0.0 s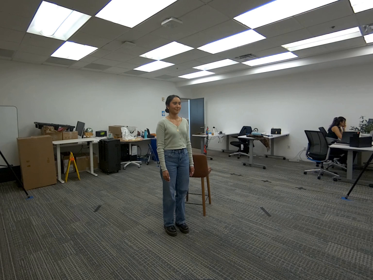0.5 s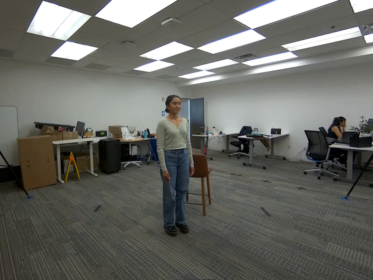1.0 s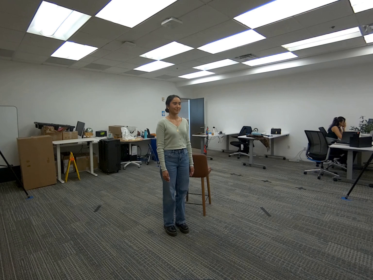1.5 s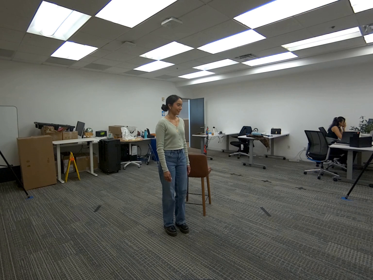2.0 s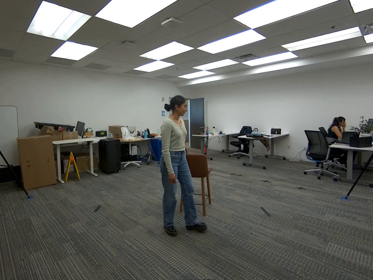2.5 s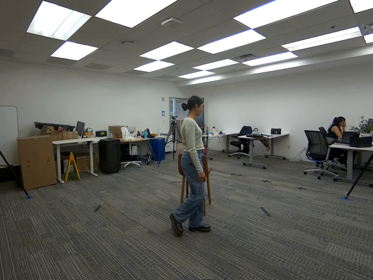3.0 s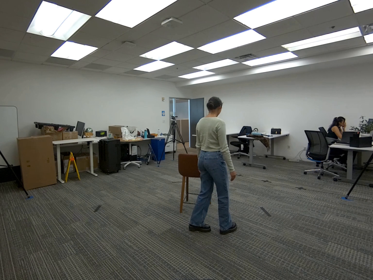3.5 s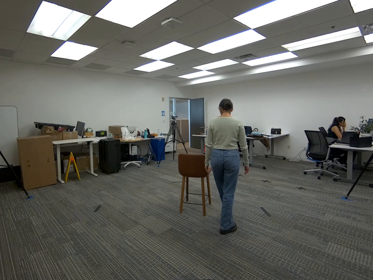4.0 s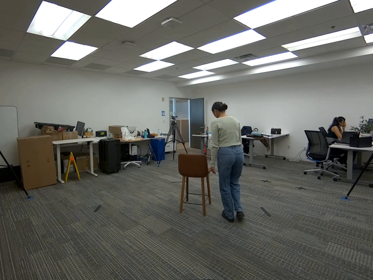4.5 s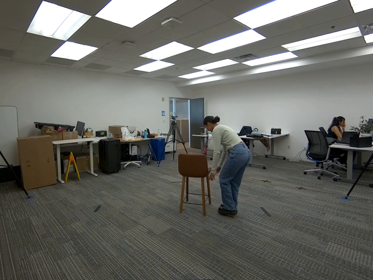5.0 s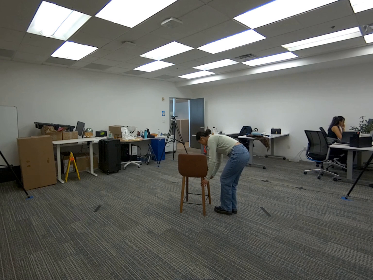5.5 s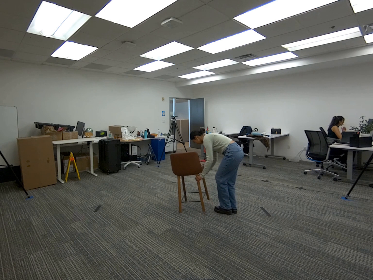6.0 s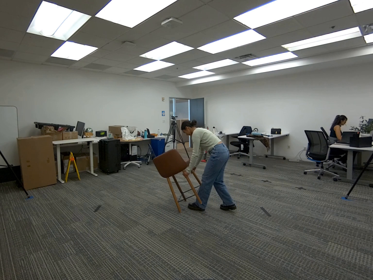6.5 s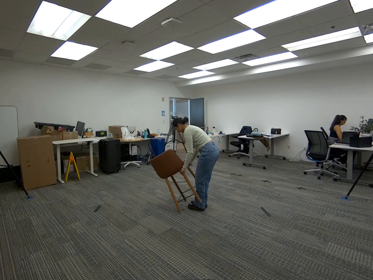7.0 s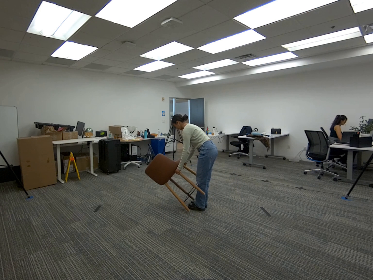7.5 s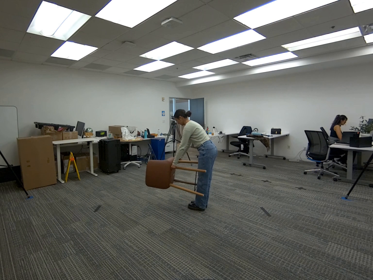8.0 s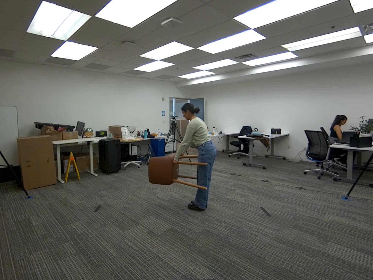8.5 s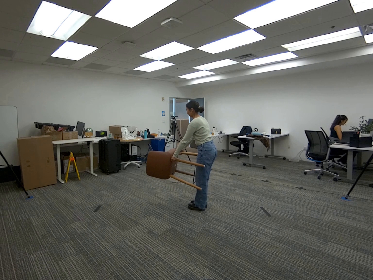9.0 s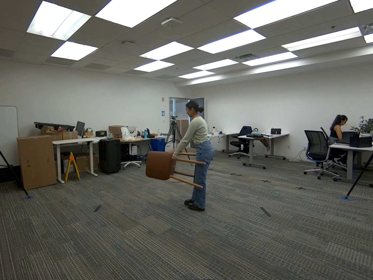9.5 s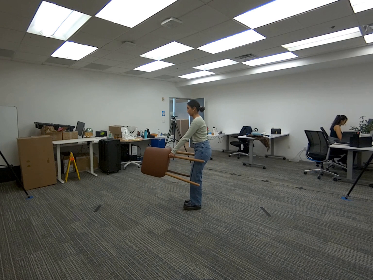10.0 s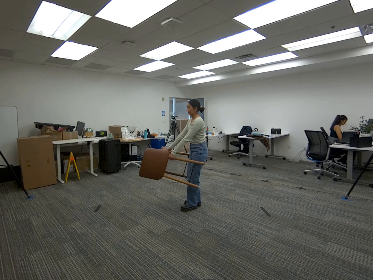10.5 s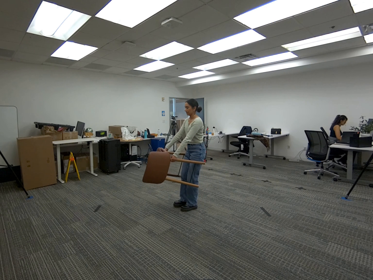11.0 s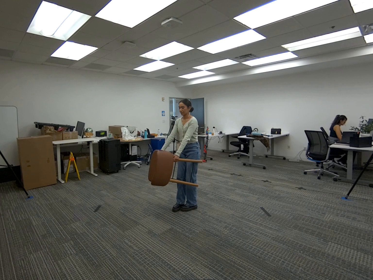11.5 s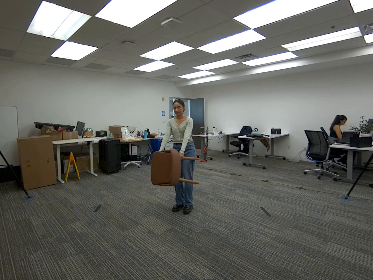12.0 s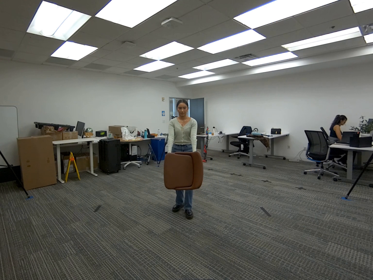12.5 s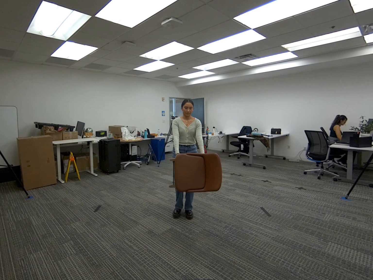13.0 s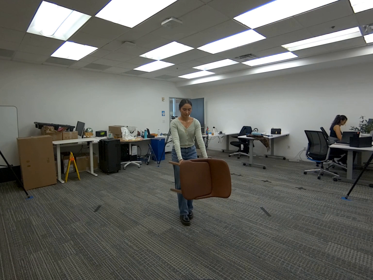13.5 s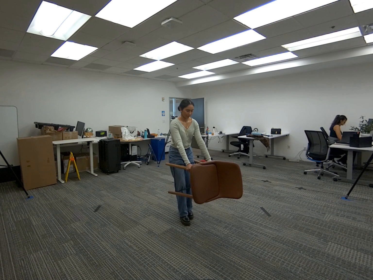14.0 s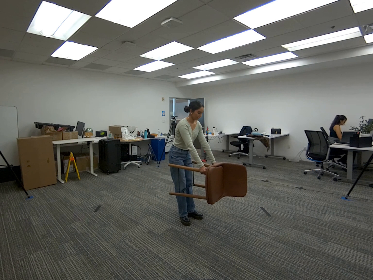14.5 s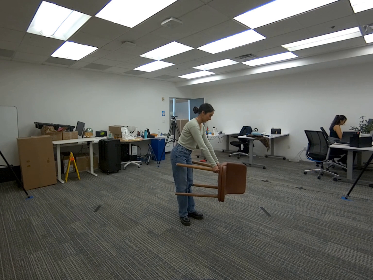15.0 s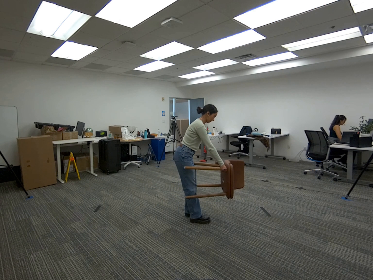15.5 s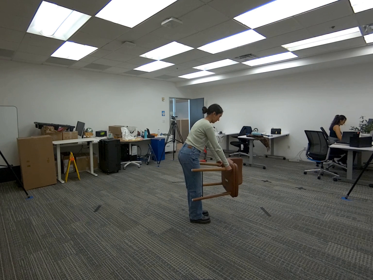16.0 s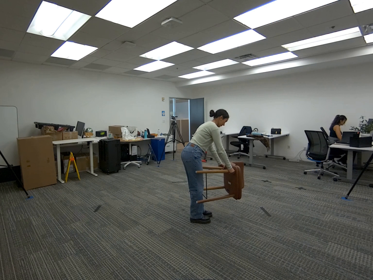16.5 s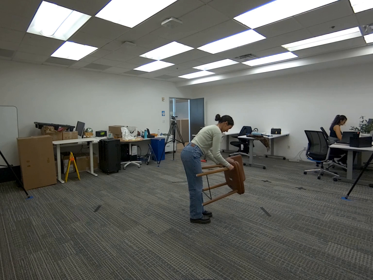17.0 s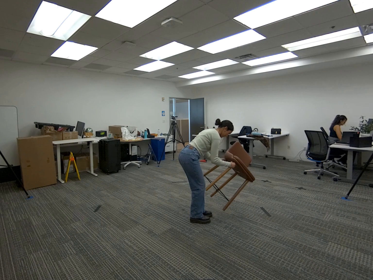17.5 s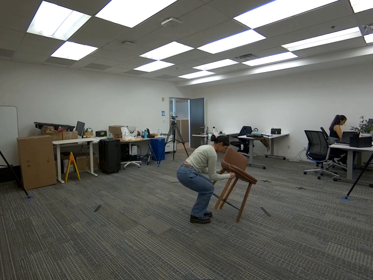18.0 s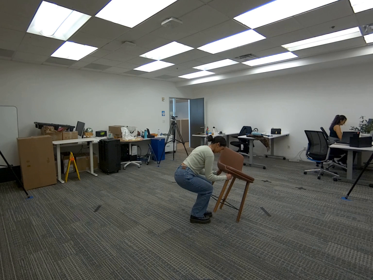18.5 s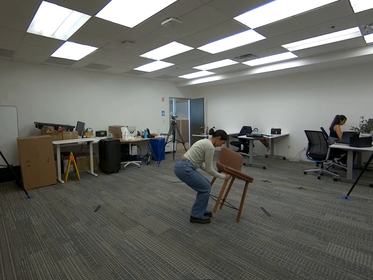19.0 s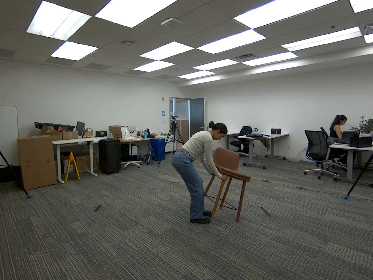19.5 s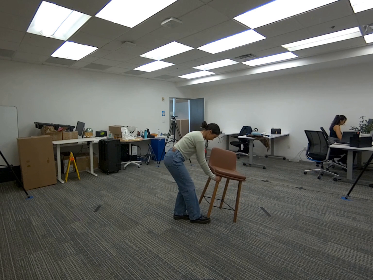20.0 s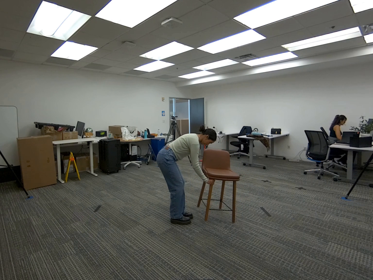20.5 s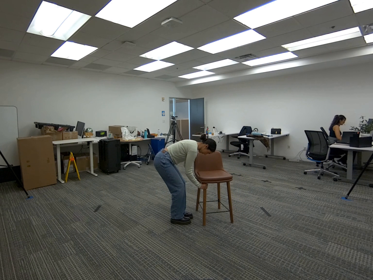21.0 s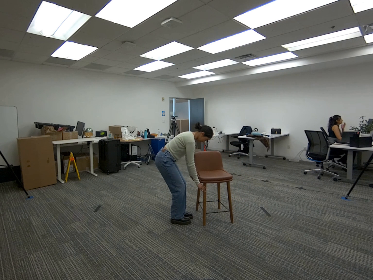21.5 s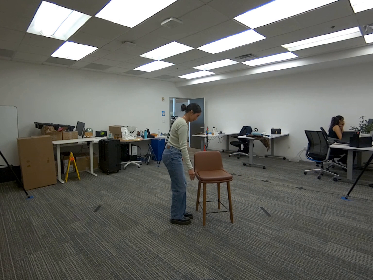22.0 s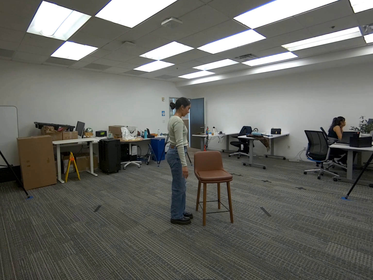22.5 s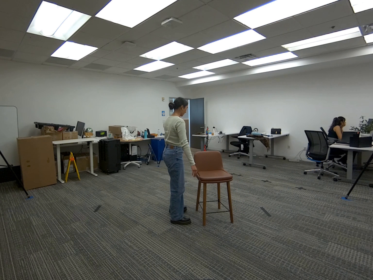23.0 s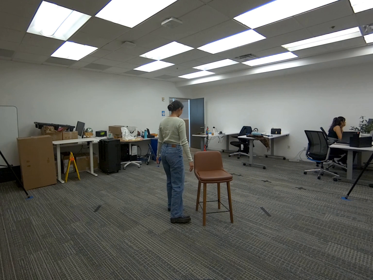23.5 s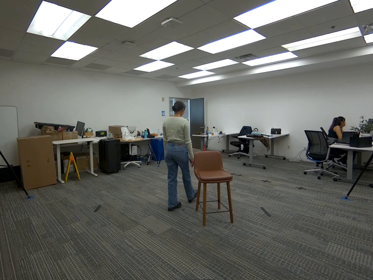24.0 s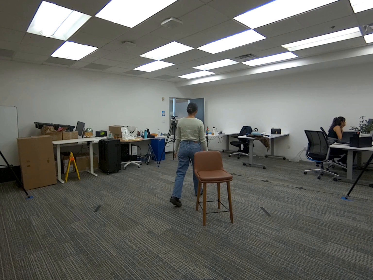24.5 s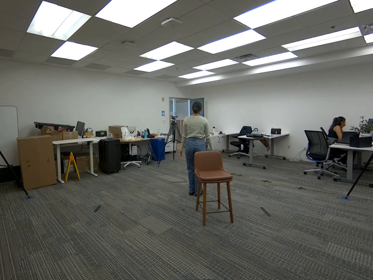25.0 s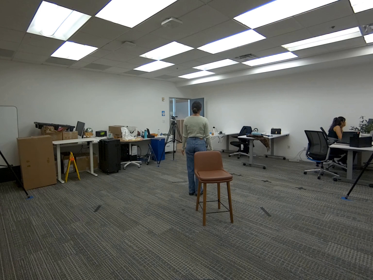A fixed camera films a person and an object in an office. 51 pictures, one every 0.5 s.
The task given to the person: Walk over to the tall bar stool and pick up the tall bar stool from the sides using both hands and place the tall bar stool on the ground.
